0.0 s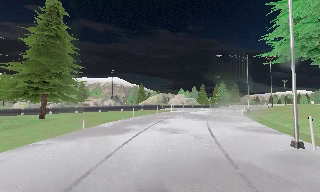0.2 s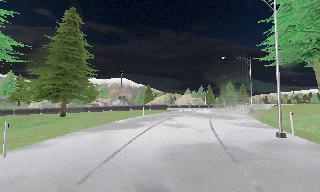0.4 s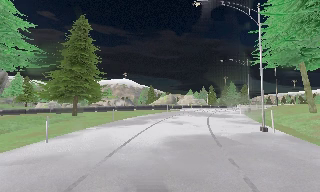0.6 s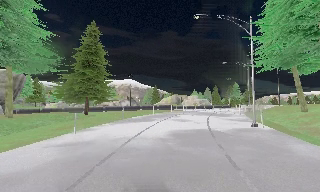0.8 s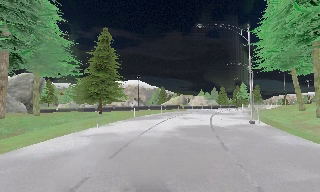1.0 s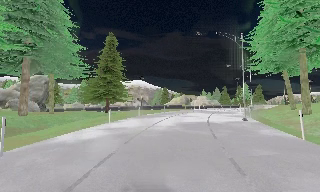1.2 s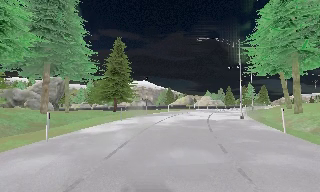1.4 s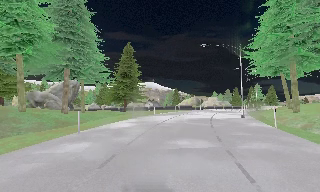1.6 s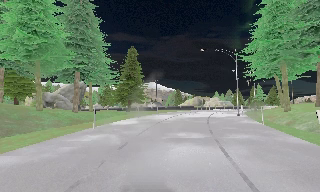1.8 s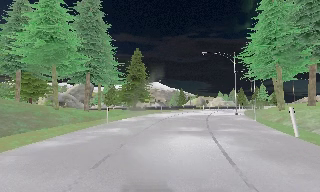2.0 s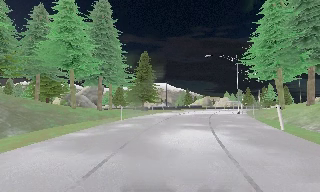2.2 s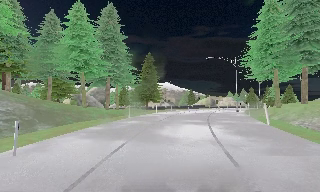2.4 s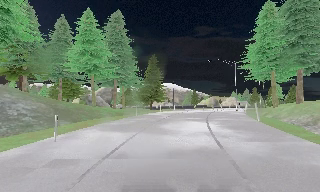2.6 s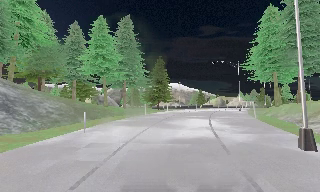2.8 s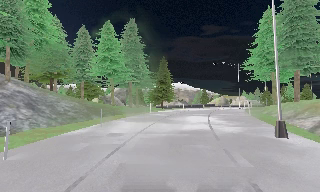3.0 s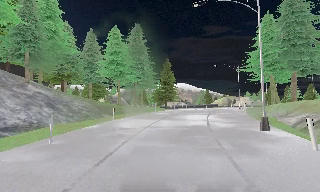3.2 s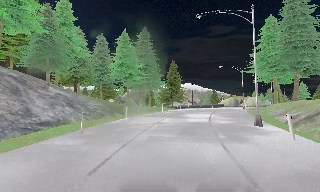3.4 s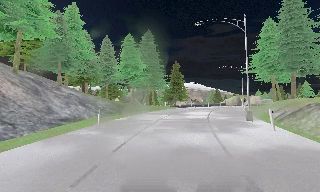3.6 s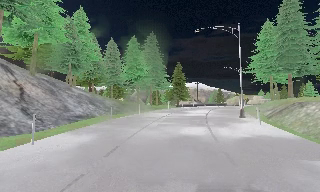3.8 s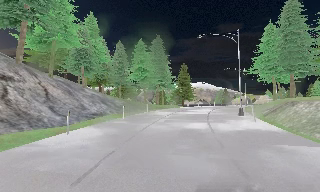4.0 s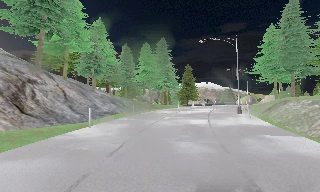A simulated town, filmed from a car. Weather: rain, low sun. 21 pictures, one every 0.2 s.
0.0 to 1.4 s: The camera pans to its left, which is counterclockwise from overhead, by about 10 degrees. It travels backward, about 10 m, so what stands in front gets smaller.
1.4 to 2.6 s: The camera travels backward, about 9 m, so what stands in front gets smaller.
2.6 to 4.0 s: The camera pans to its left, which is counterclockwise from overhead, by about 10 degrees. It travels backward, about 10 m, so what stands in front gets smaller.
The film runs backward here.
